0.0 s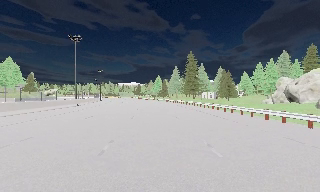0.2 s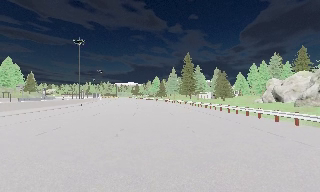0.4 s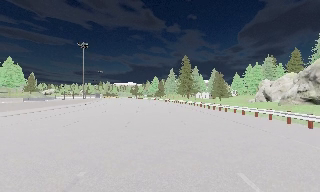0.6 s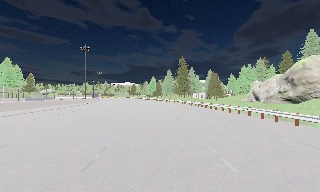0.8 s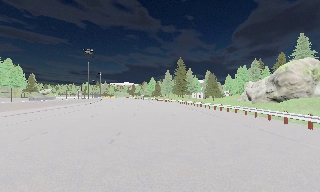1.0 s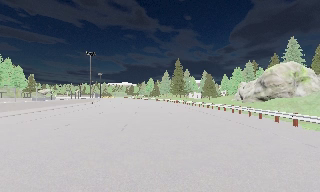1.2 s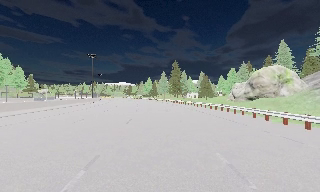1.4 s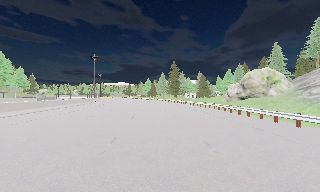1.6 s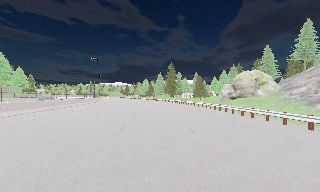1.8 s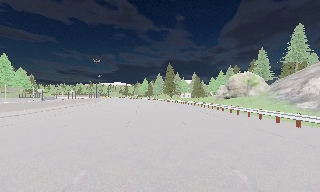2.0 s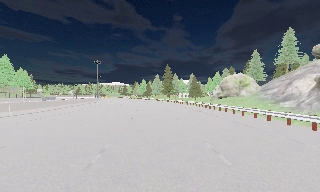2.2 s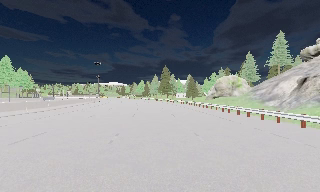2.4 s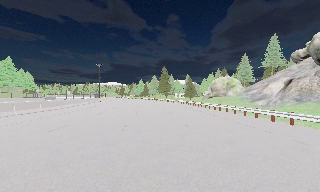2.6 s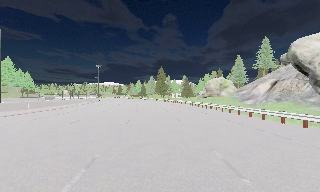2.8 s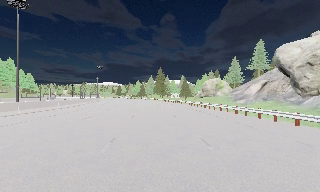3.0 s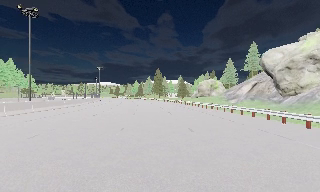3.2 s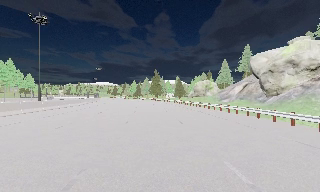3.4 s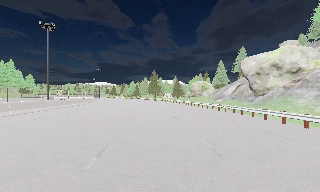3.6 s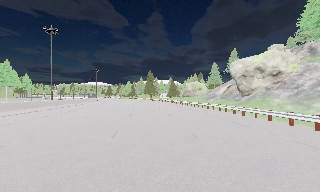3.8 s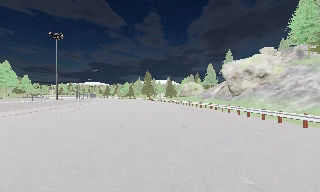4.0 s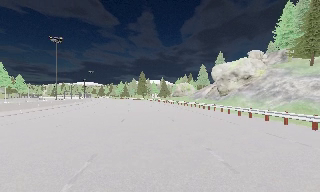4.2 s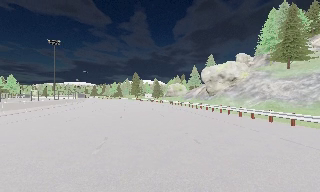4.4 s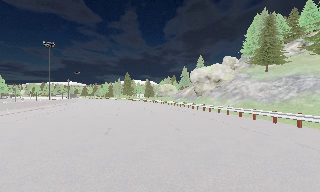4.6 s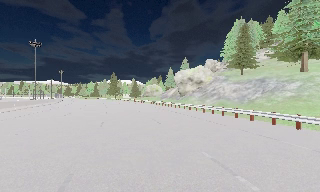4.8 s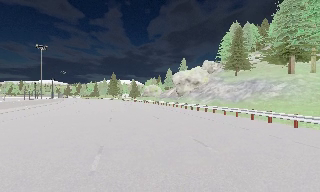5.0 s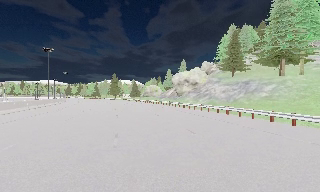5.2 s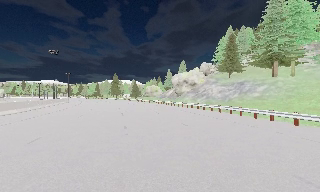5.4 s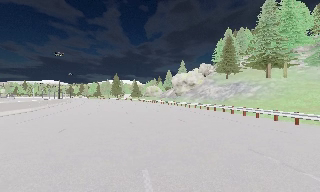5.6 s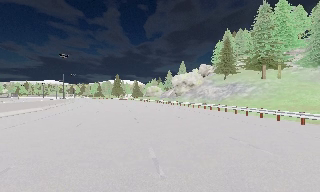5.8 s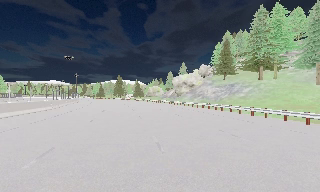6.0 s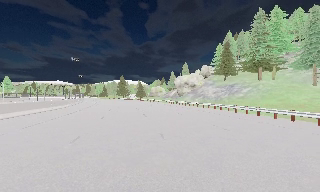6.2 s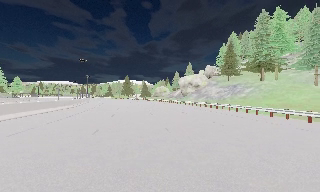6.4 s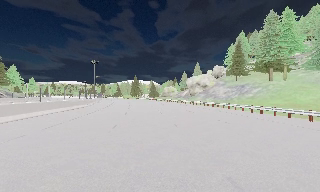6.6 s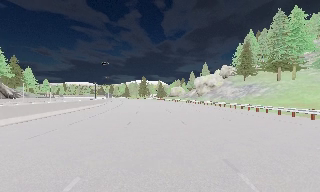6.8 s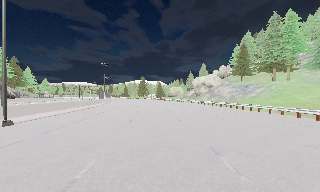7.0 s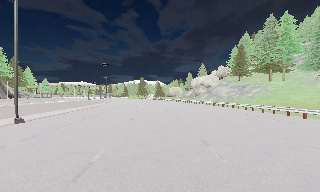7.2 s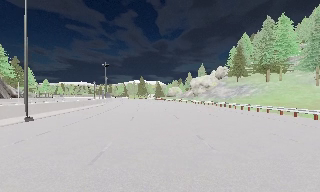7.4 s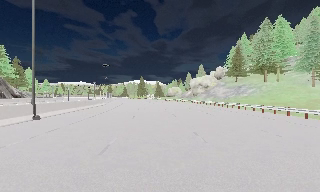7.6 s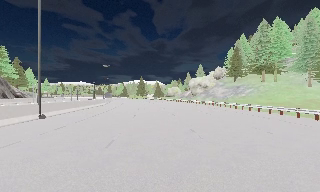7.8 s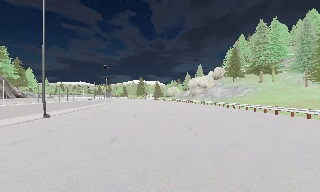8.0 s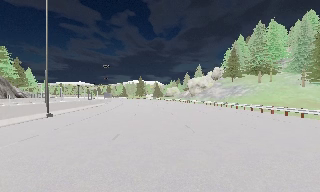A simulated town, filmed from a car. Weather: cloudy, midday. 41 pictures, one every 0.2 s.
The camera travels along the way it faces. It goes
backward.
0.0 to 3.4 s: The camera swings to its right by about 10 degrees, and the scene slides to the left. It travels backward, about 35 m, so what stands in front gets smaller.
3.4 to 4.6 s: The scene slides to the left, as the camera pans about 15 degrees to its right. It travels backward, about 13 m, so what stands in front gets smaller.
4.6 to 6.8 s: The camera travels backward, about 16 m, so what stands in front gets smaller. It loses speed.
6.8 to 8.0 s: The camera travels backward, about 4 m, so what stands in front gets smaller. It loses speed.
The film runs backward here.
